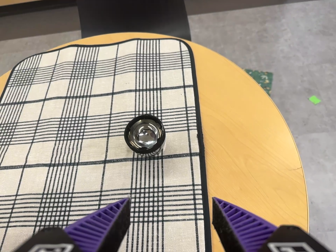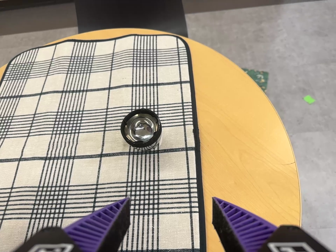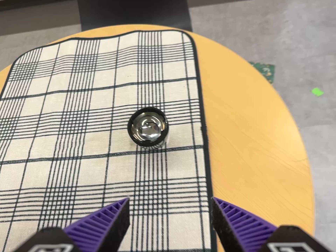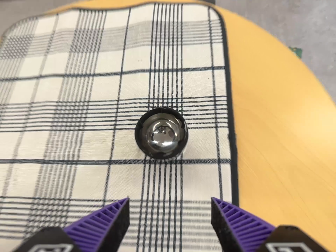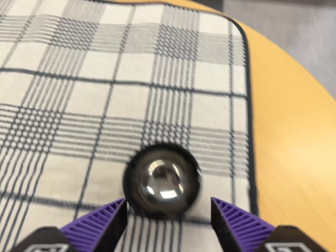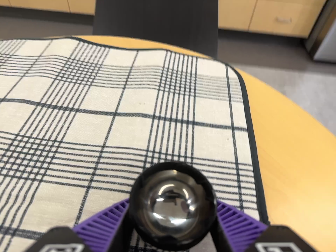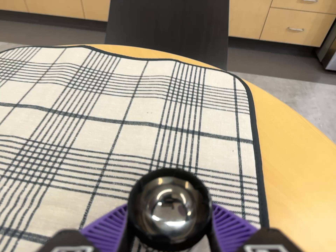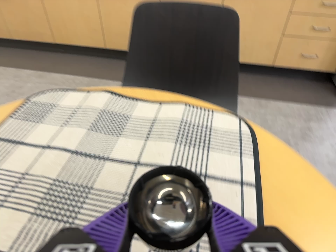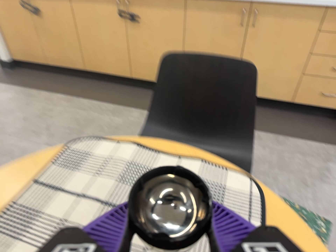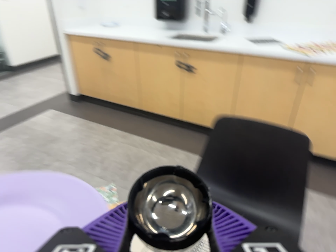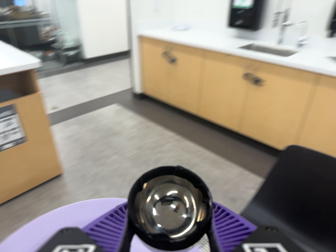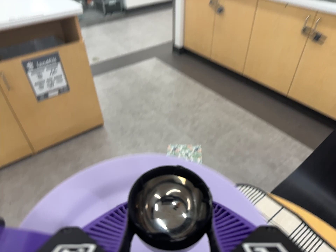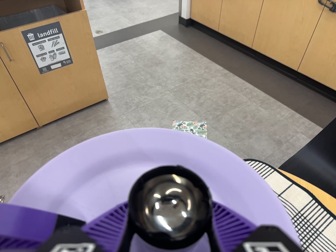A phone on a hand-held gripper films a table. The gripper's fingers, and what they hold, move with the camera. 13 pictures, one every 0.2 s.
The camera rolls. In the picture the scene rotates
clockwise.
0.0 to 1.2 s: The camera travels forward, about 22 cm, so what stands in front looms larger. Its aim tips toward the top of its view by about 10 degrees, and the scene shifts downward. It rolls about its line of sight by about 15 degrees, and the scene rotates clockwise.
1.2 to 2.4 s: The camera swings to its left by about 40 degrees, and the scene slides to the right. It travels toward the top of its view, to its left and backward, about 30 cm, so close, fixed things drift downward. It rolls about its line of sight by about 25 degrees, and the scene rotates clockwise.
The film runs backward here.
